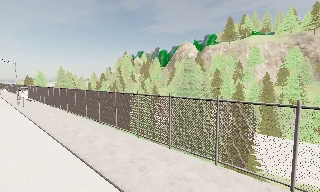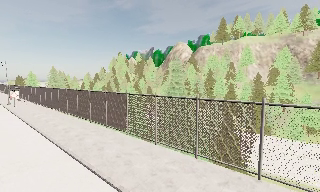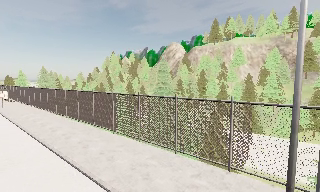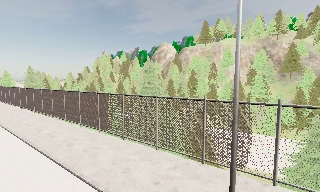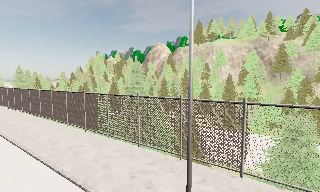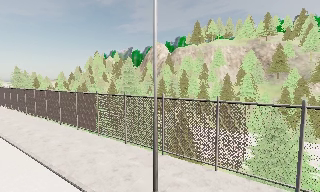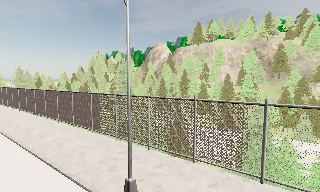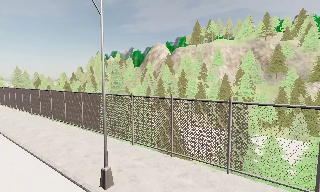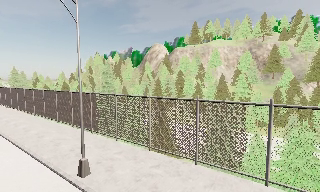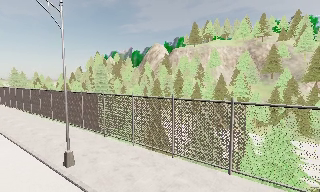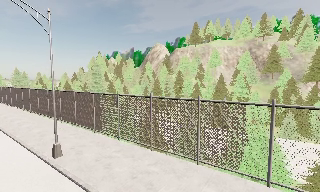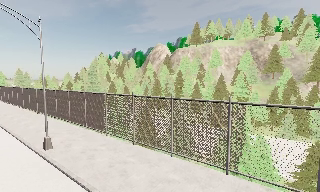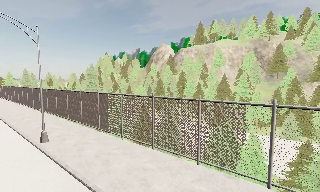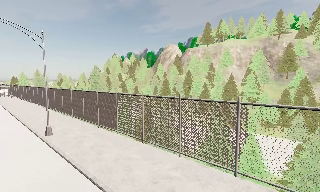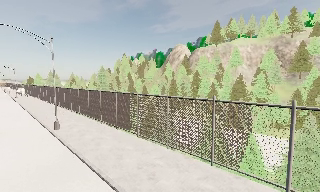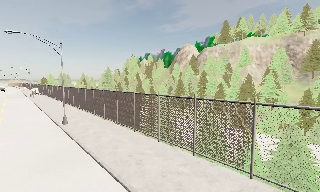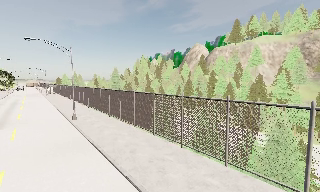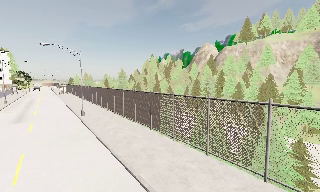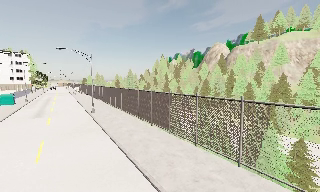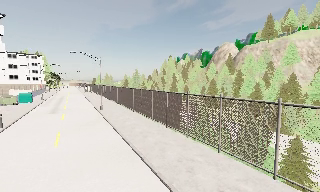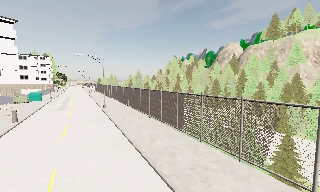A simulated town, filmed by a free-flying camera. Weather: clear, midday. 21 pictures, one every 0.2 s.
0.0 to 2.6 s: The camera travels to its right and backward, about 15 m, so close, fixed things drift to the left. It gains speed.
2.6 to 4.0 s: The camera pans to its left, which is counterclockwise from overhead, by about 20 degrees. It travels backward and to its right, about 11 m, so what stands in front gets smaller.
The film runs backward here.
